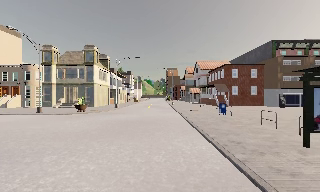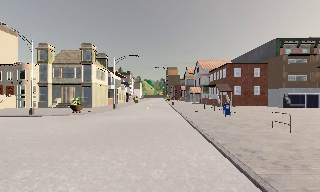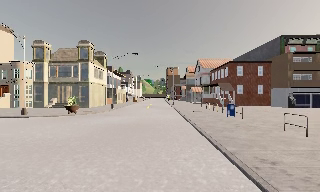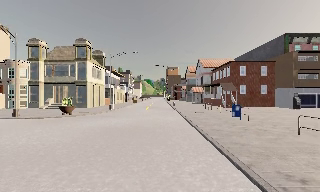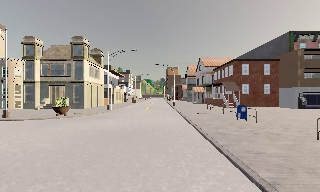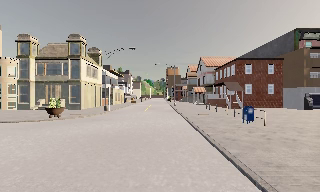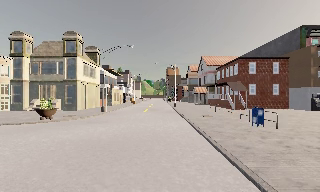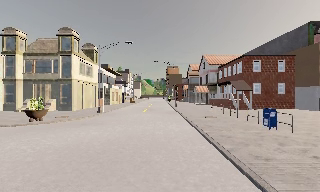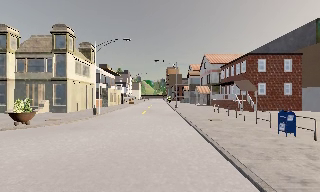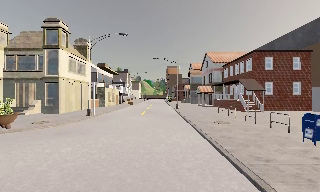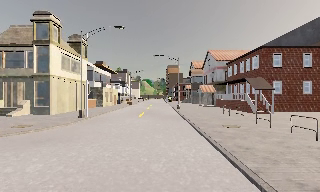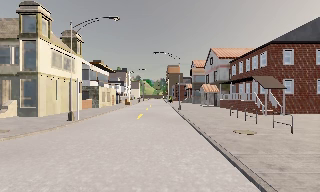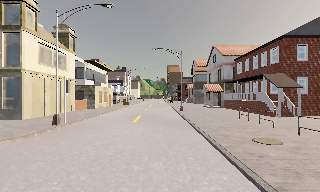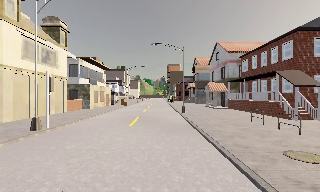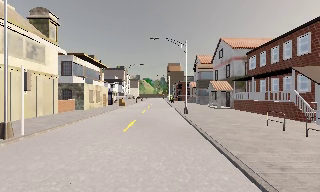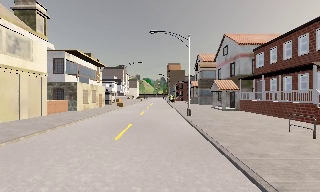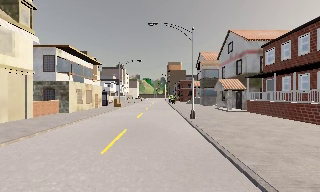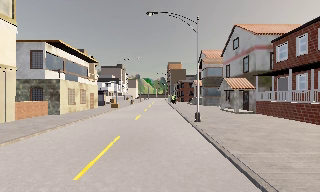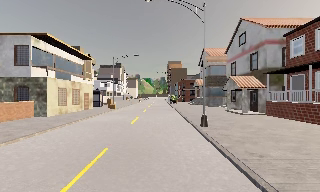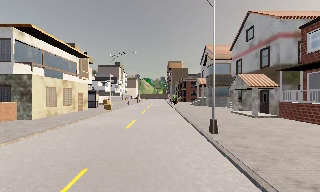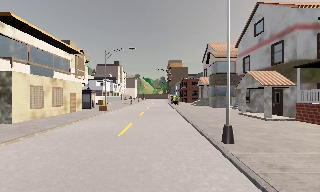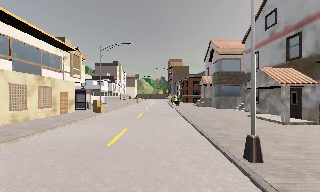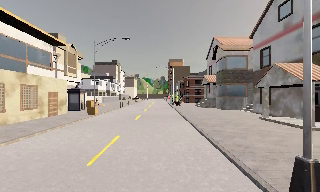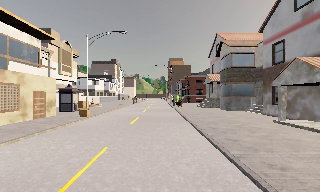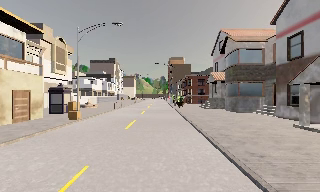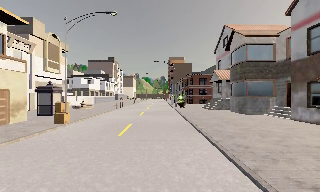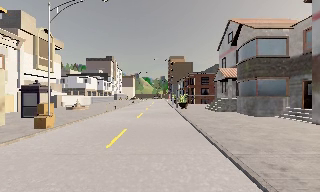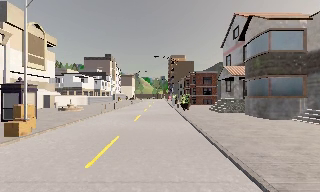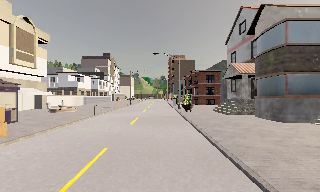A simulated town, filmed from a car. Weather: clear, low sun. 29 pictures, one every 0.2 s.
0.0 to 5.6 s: The camera travels forward, about 40 m, so what stands in front looms larger. It gains speed.
The film runs forward here.
